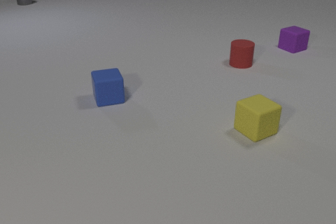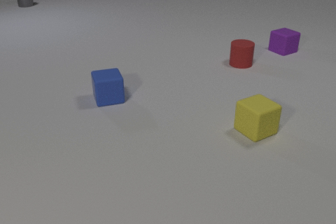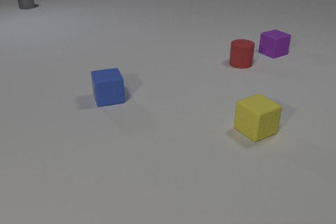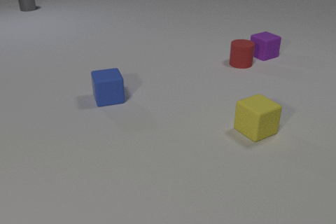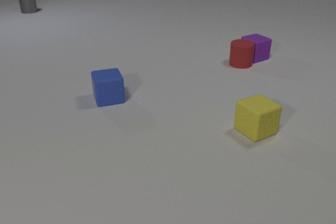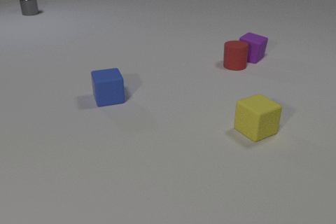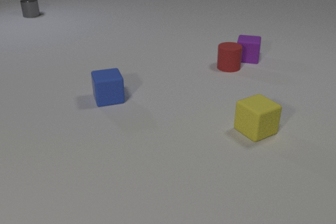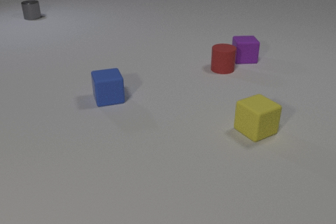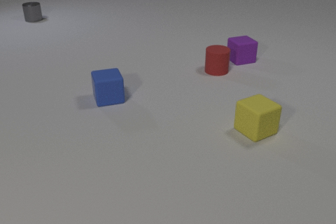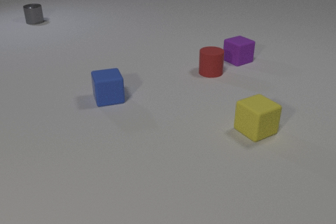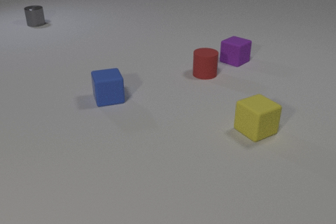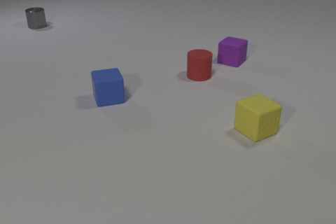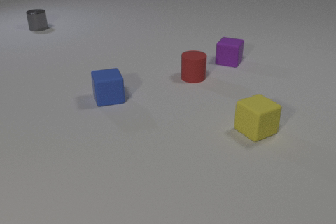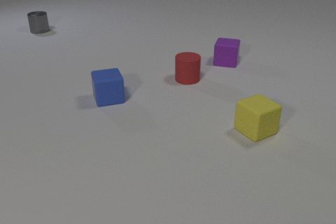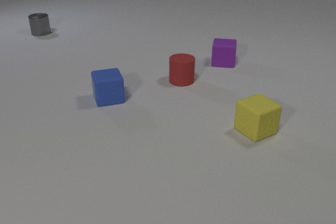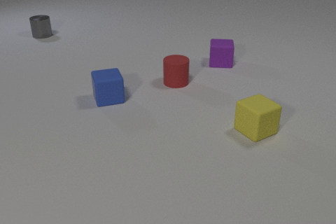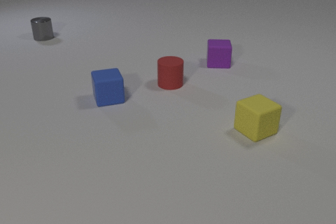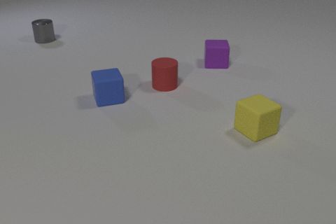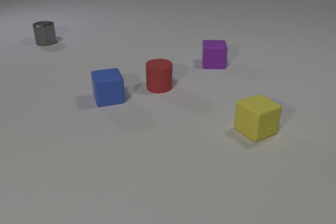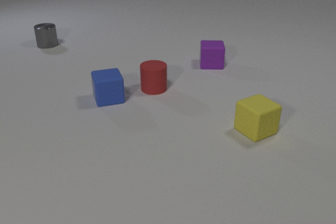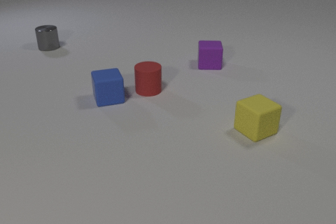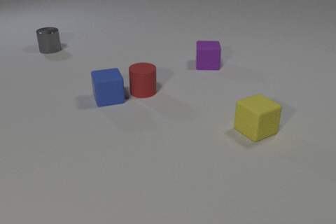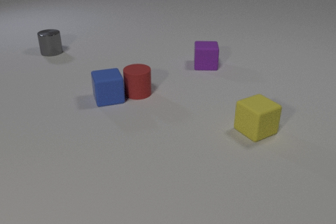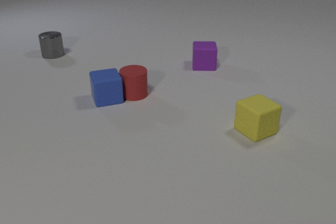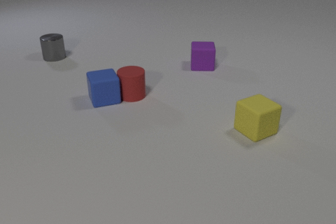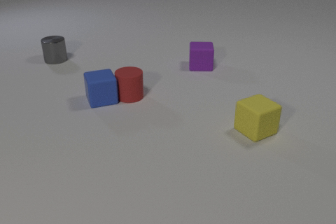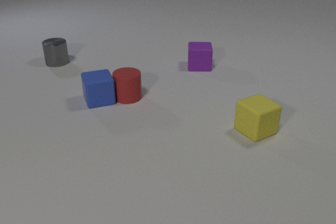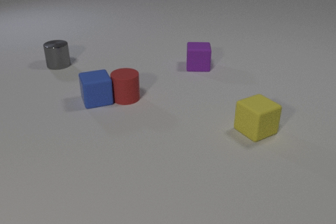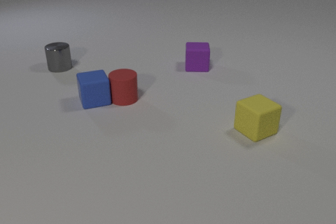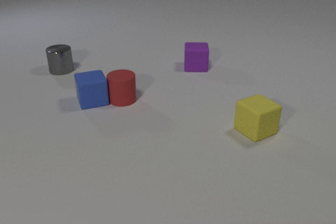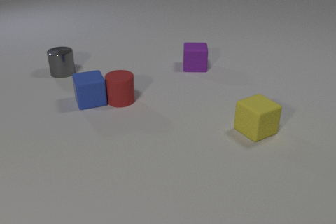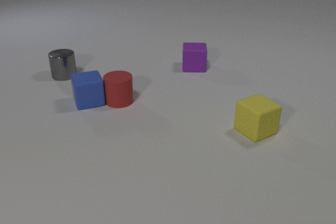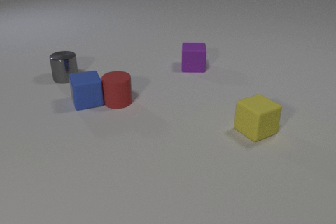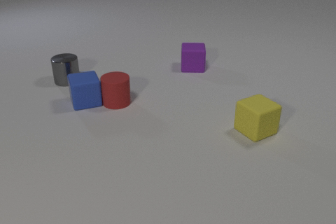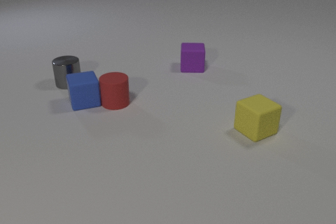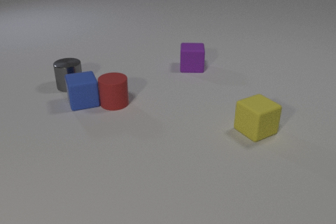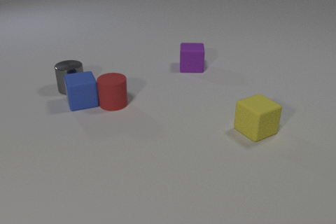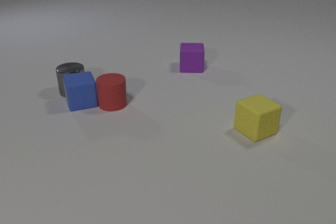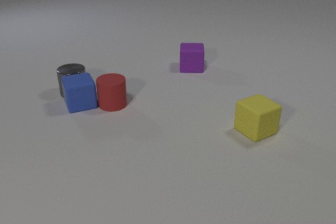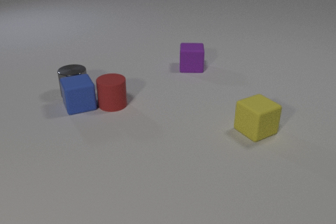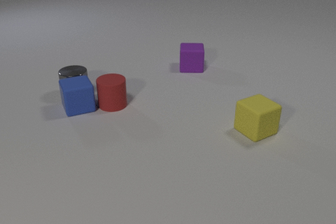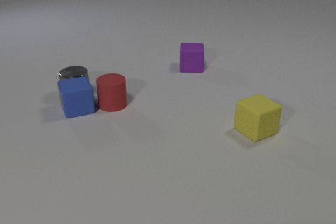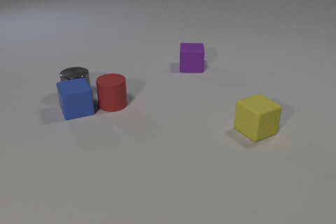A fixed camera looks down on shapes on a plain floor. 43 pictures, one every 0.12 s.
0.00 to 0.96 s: The purple rubber cube slides to the left and toward the camera, spins counterclockwise seen from above by about 75 degrees, its near face sliding to the right. The red rubber cylinder slides to the left and toward the camera. The gray metal cylinder slides toward the camera. The purple rubber cube and the red rubber cylinder collide.
0.96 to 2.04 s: The purple rubber cube slides to the left and toward the camera, spins counterclockwise seen from above by about 75 degrees, its near face sliding to the right. The red rubber cylinder slides to the left and toward the camera. The gray metal cylinder slides toward the camera.
2.04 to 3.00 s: The purple rubber cube slides to the left and toward the camera. The red rubber cylinder slides to the left and toward the camera. The blue rubber cube slides to the left. The gray metal cylinder slides toward the camera. The red rubber cylinder and the blue rubber cube collide.
3.00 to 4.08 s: The purple rubber cube slides to the left. The red rubber cylinder slides to the left and toward the camera. The blue rubber cube slides to the left. The gray metal cylinder slides toward the camera.
4.08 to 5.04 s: The blue rubber cube slides toward the camera and to the left. The gray metal cylinder slides toward the camera. The blue rubber cube and the gray metal cylinder collide.
Are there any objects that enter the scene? no.
How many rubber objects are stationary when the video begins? 3.
What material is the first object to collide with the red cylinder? rubber.
